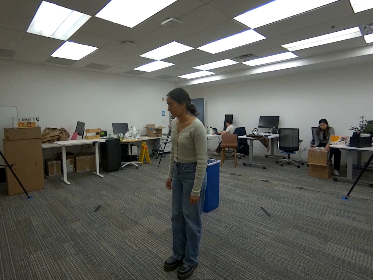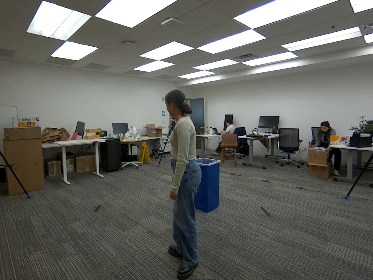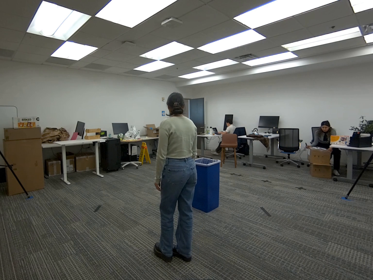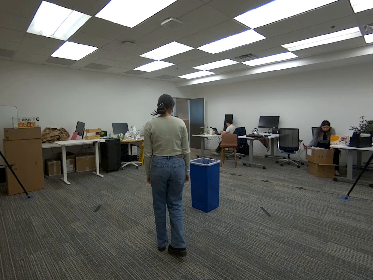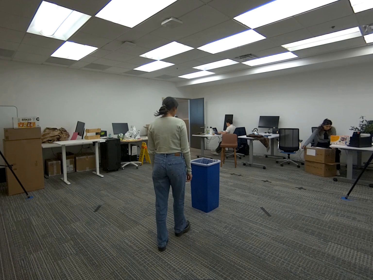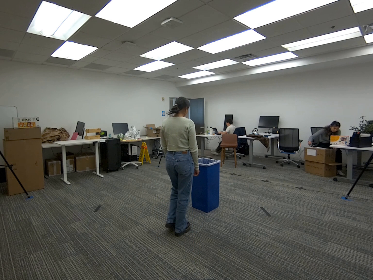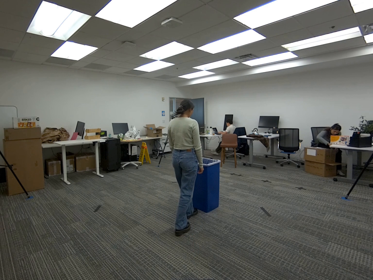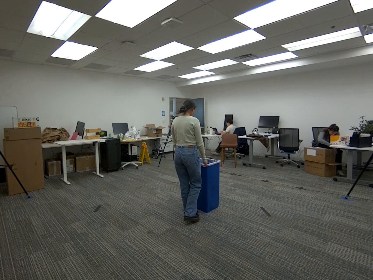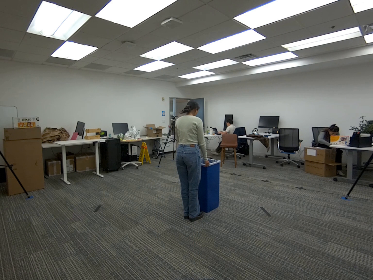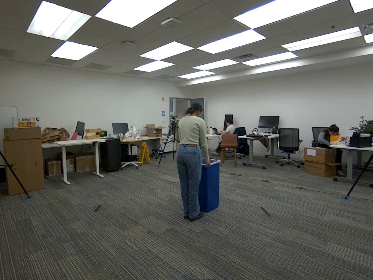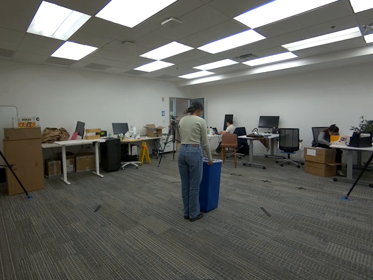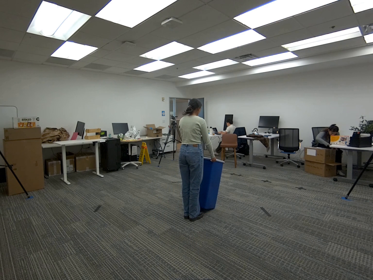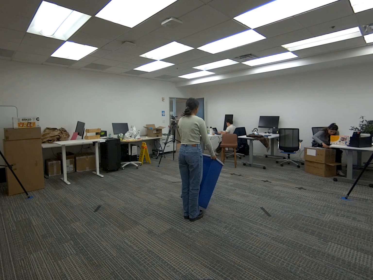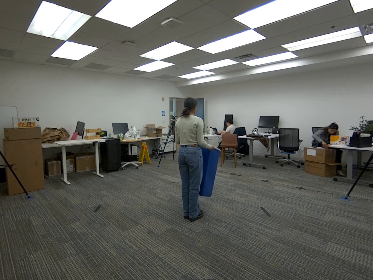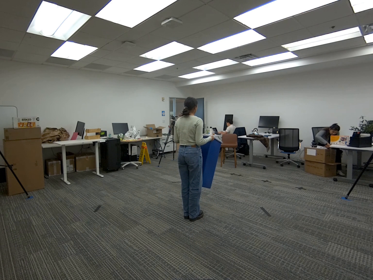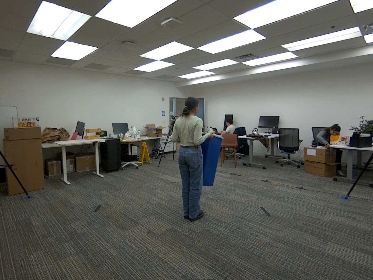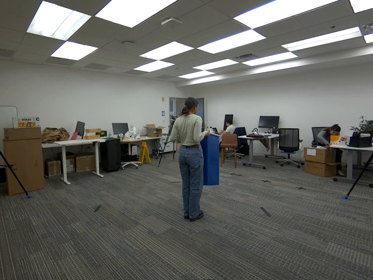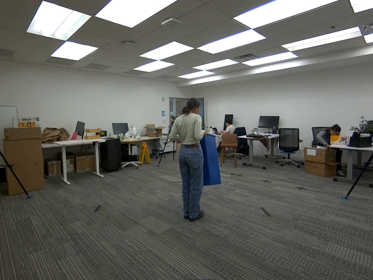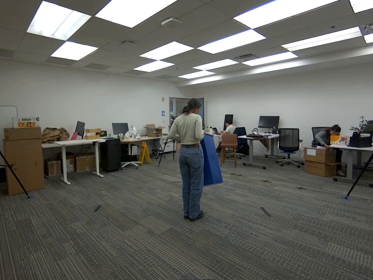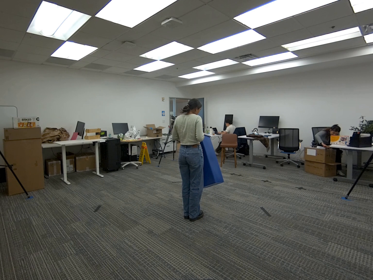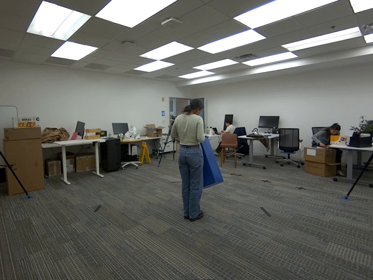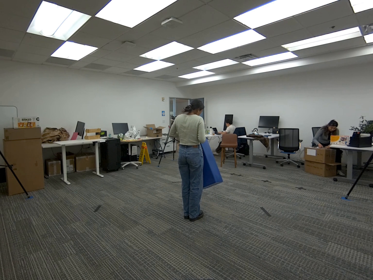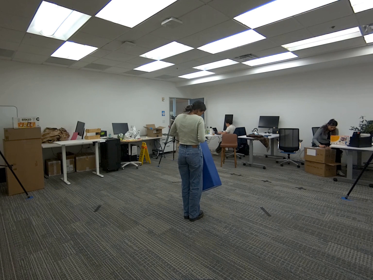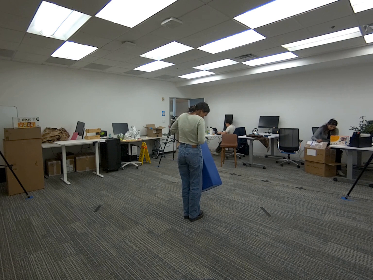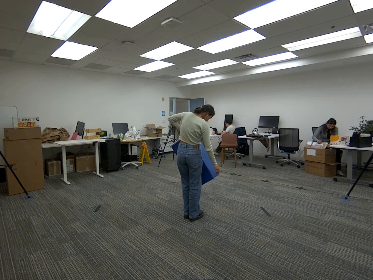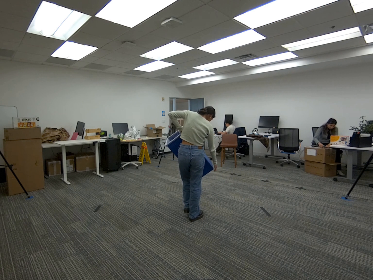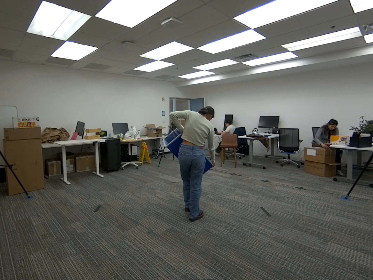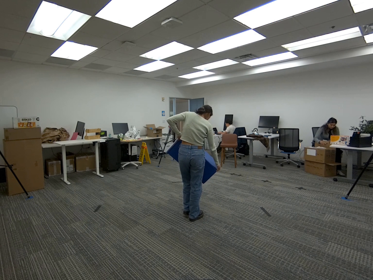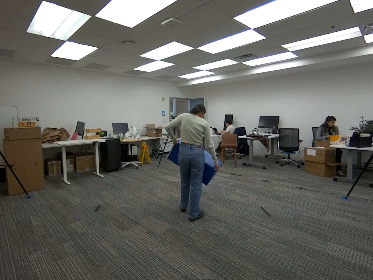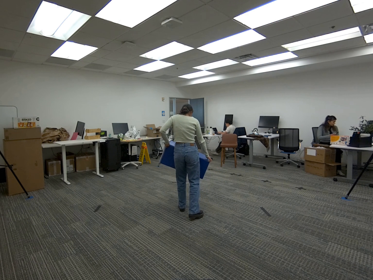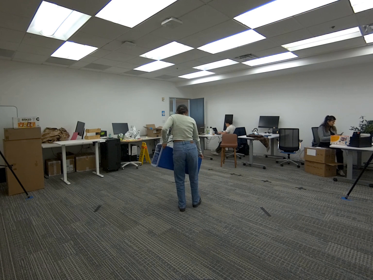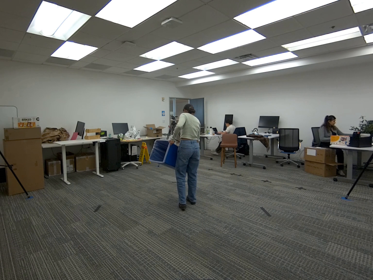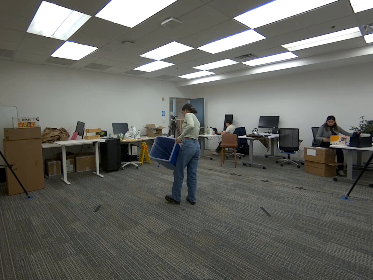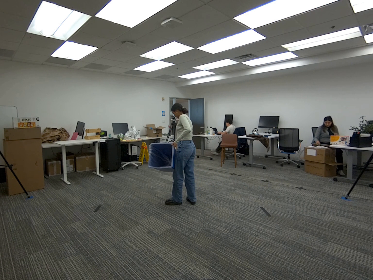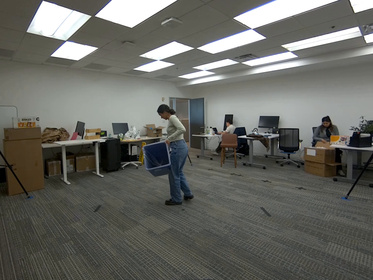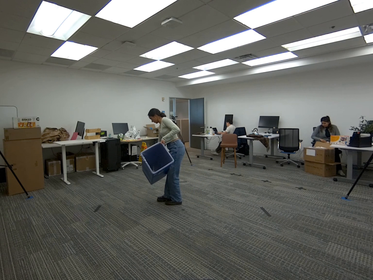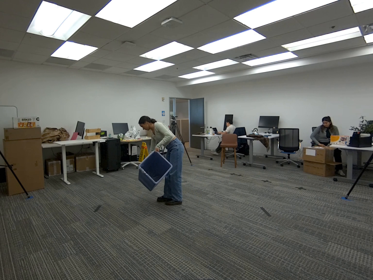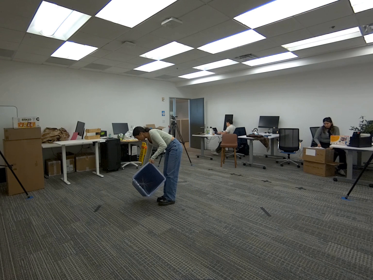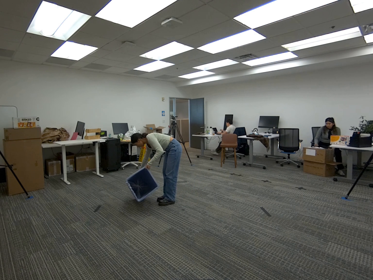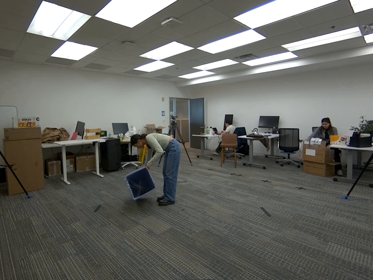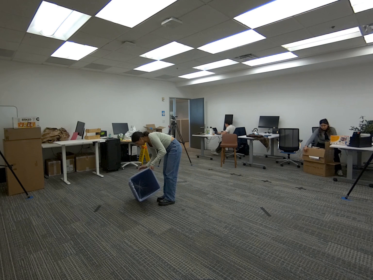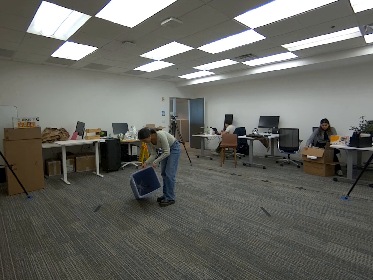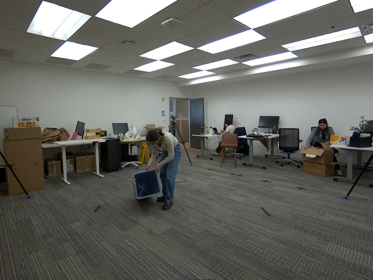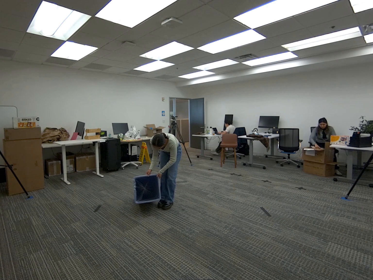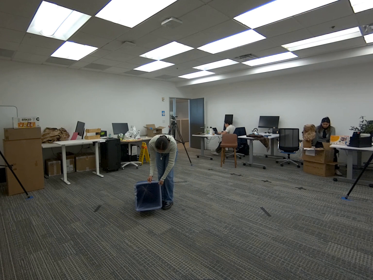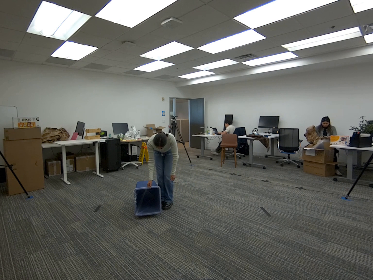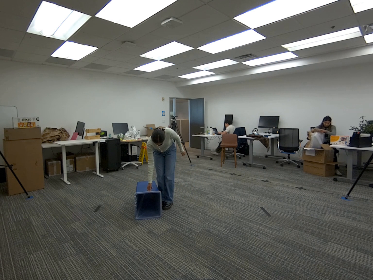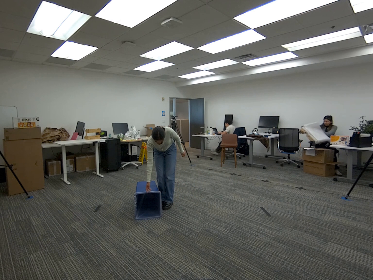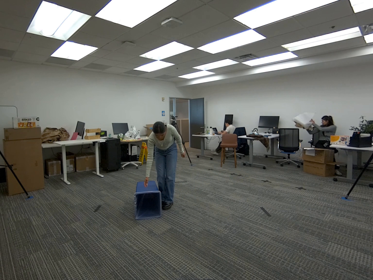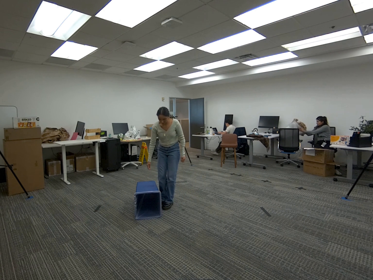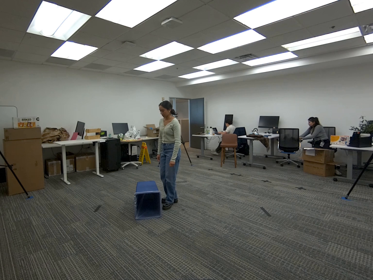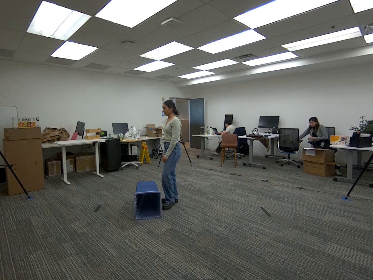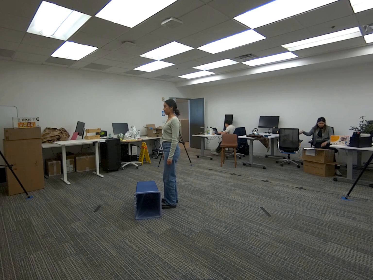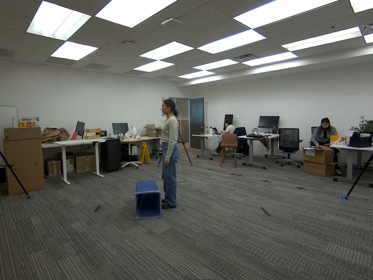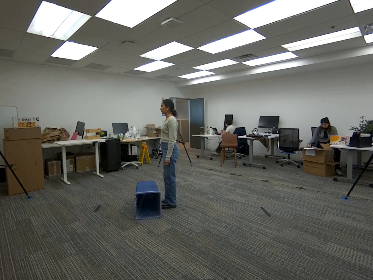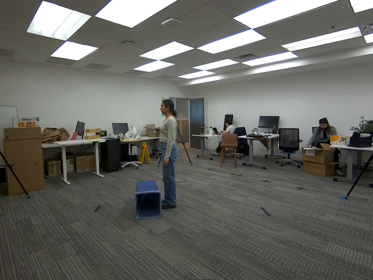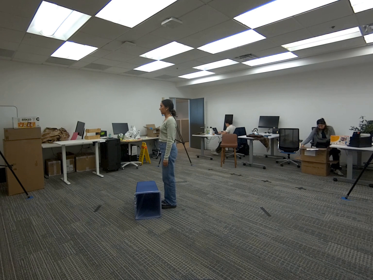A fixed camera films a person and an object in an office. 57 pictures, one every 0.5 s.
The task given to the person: Walk over to the blue trash can and lift and place the trash can on its side.
